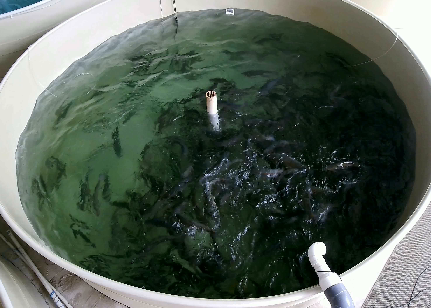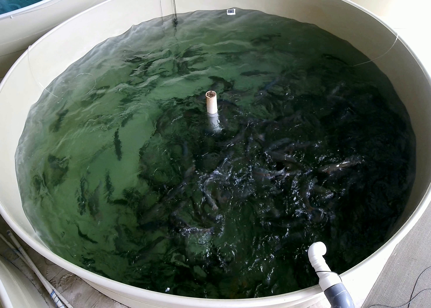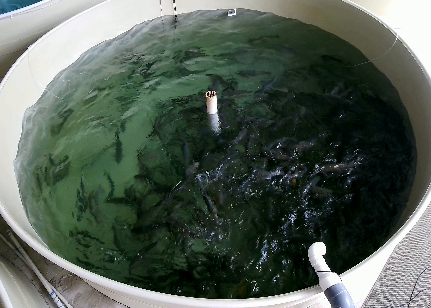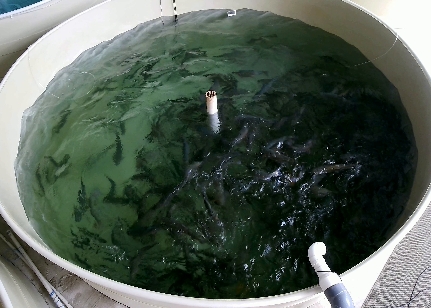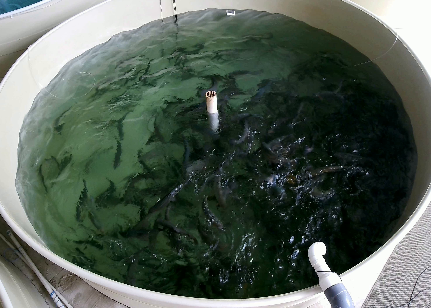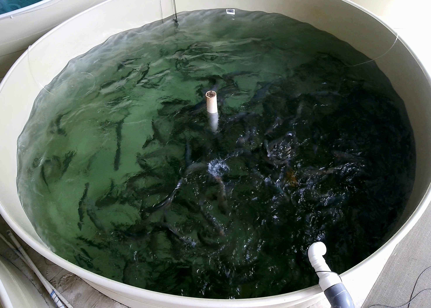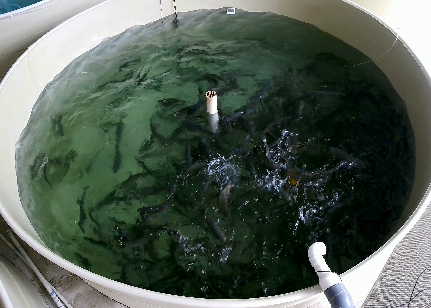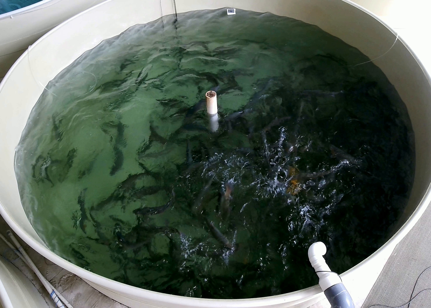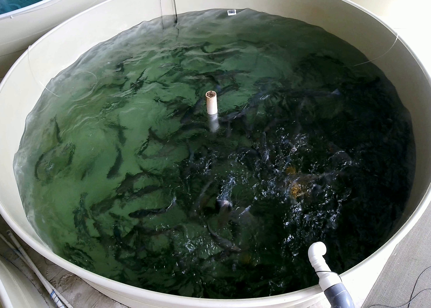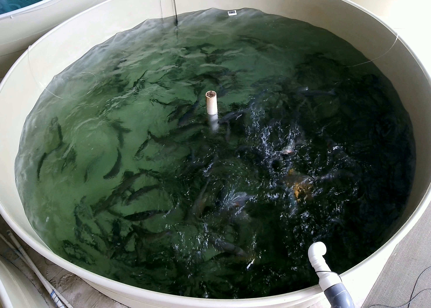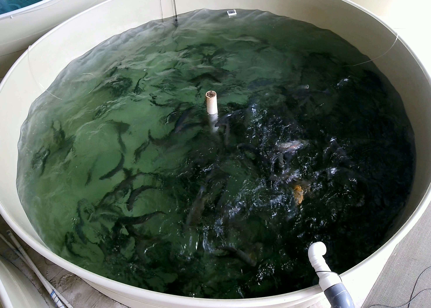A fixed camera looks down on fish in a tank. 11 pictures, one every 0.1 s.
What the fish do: Strong feeding.
